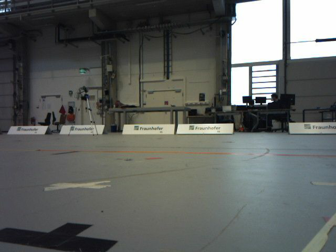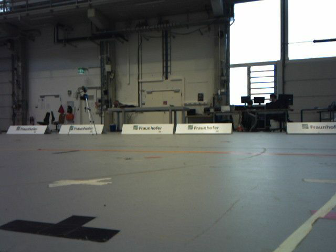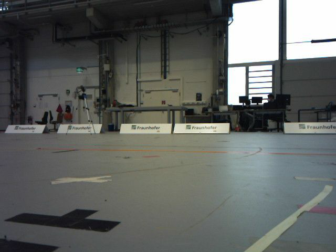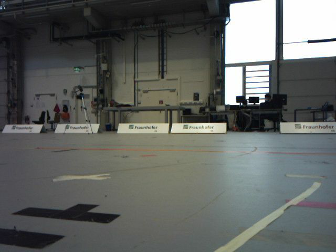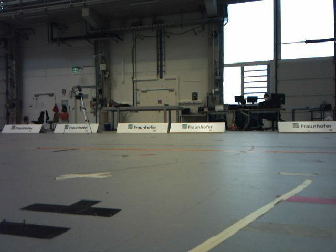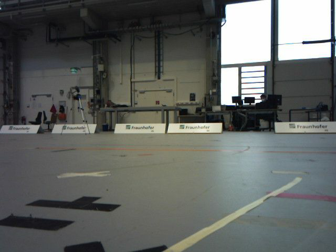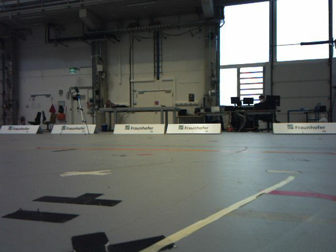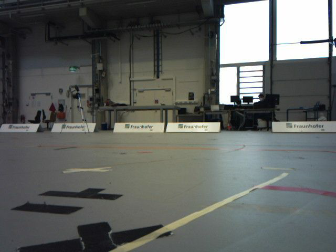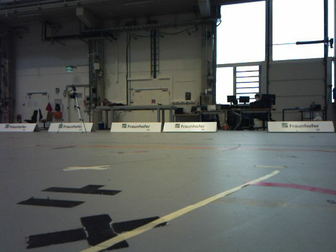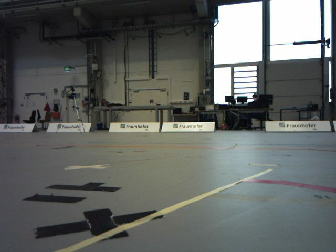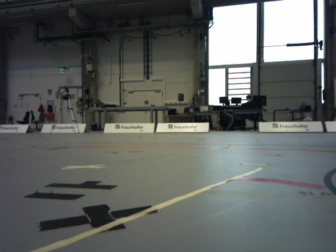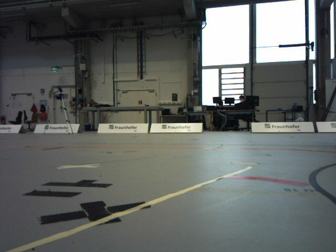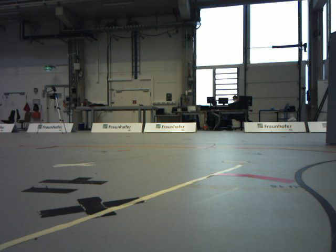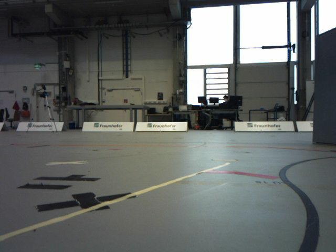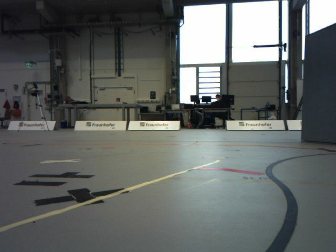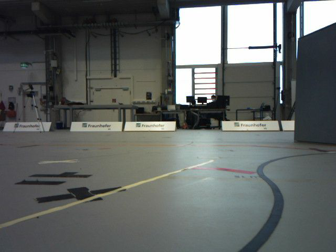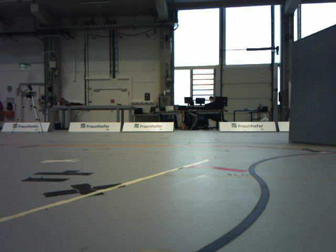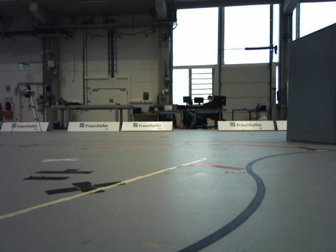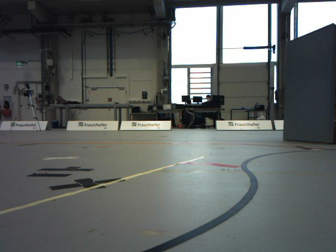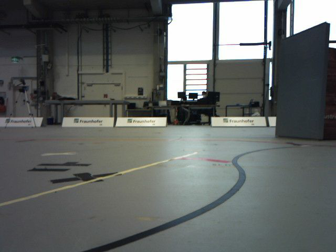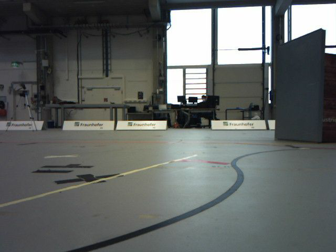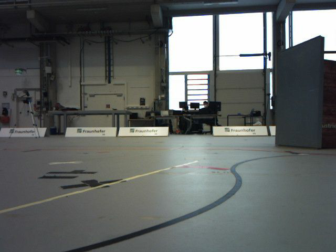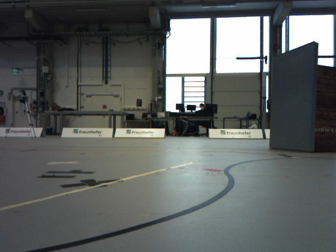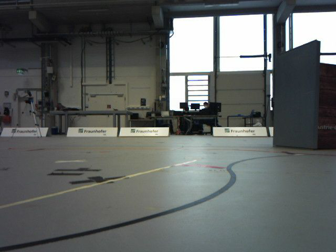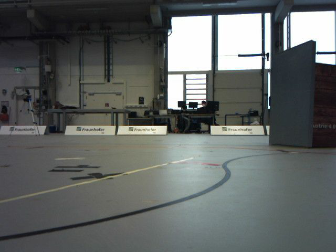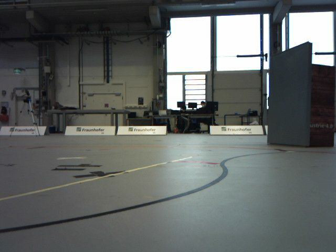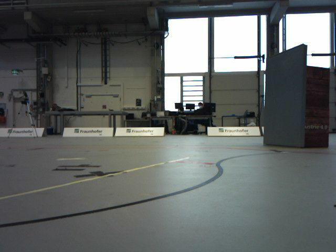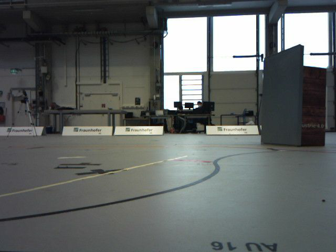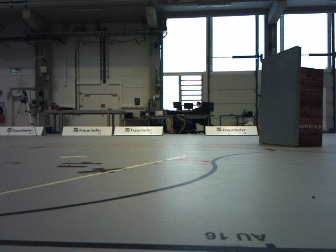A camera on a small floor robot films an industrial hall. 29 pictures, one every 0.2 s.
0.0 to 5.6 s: The scene slides to the left, as the camera pans about 10 degrees to its right. It travels backward, about 1 m, so what stands in front gets smaller.
The film runs backward here.
